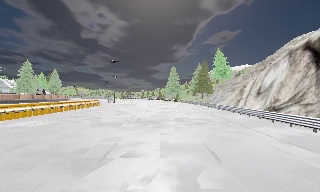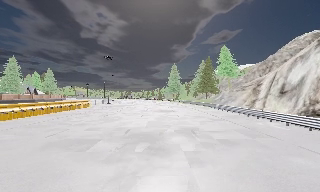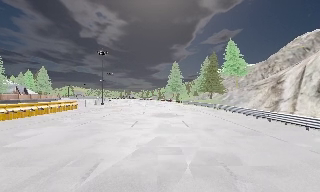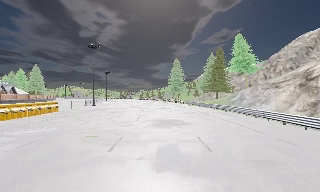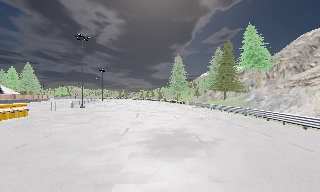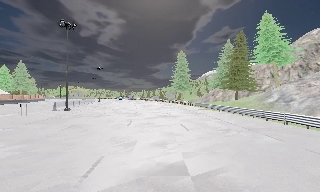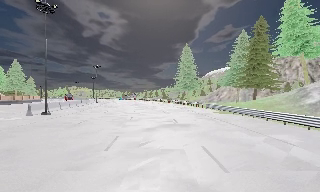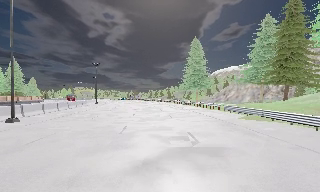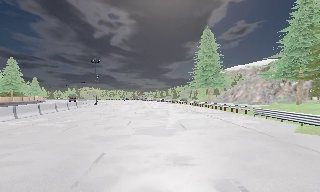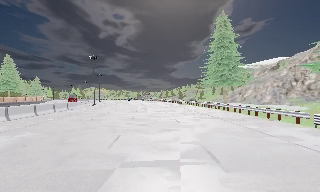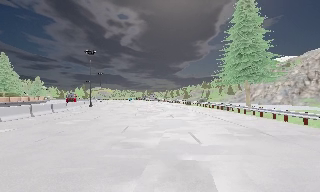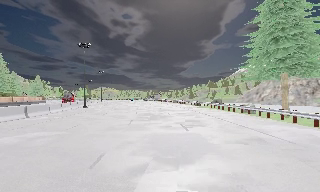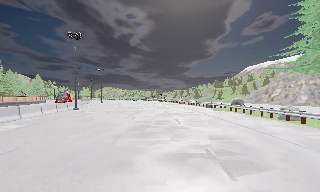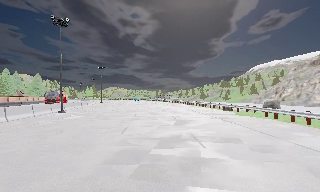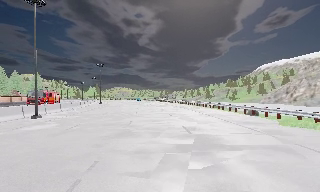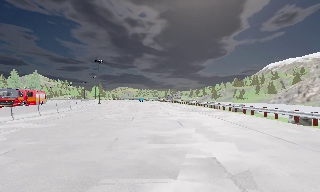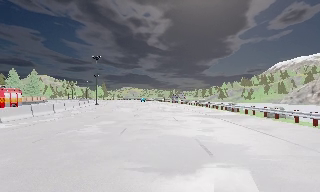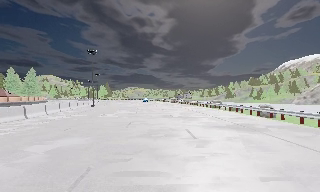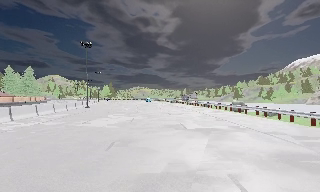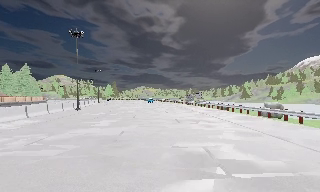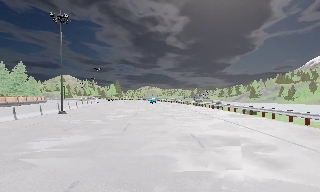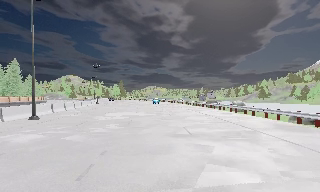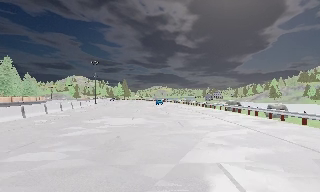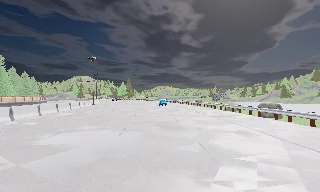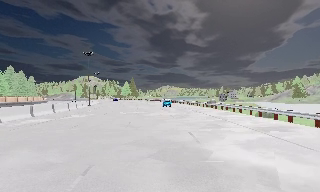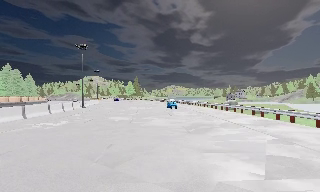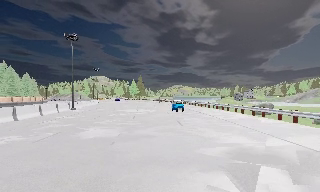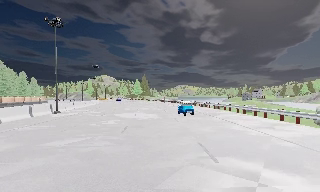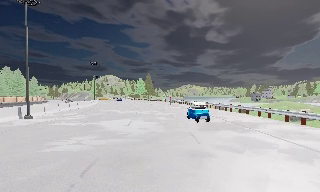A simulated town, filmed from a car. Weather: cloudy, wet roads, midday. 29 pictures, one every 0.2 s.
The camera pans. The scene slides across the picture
to the right.
The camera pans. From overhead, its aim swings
counterclockwise.
0.0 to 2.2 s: The camera swings to its left by about 10 degrees, and the scene slides to the right. It travels forward, about 50 m, so what stands in front looms larger.
2.2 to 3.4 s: The camera swings to its left by about 10 degrees, and the scene slides to the right. It travels forward, about 30 m, so what stands in front looms larger.
3.4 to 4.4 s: The camera travels forward, about 25 m, so what stands in front looms larger.
4.4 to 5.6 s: The camera pans to its left, which is counterclockwise from overhead, by about 10 degrees. It travels forward, about 30 m, so what stands in front looms larger.
The film runs forward here.
